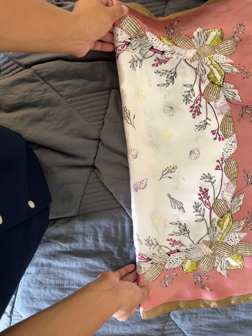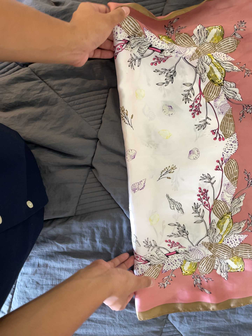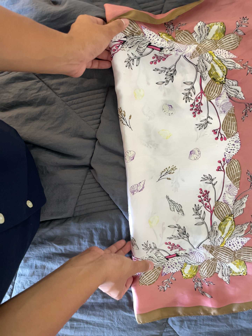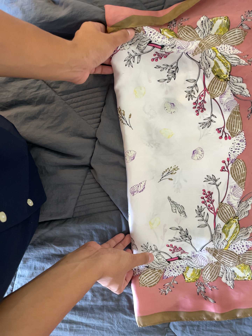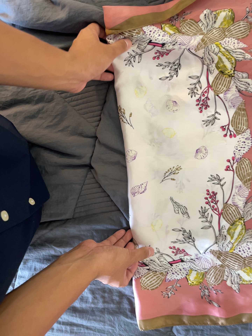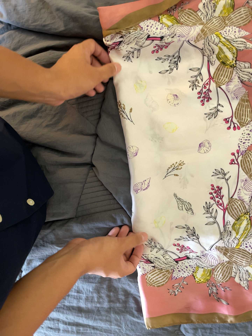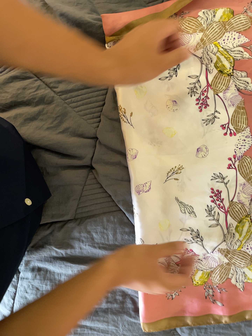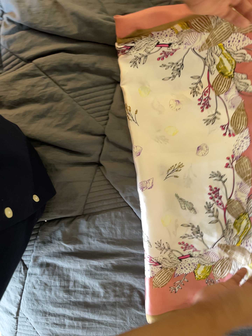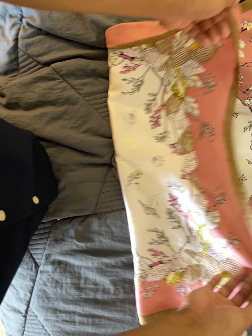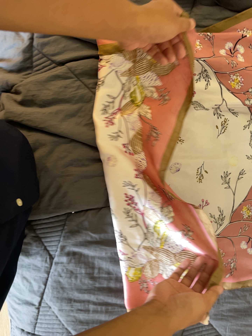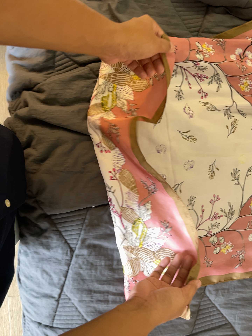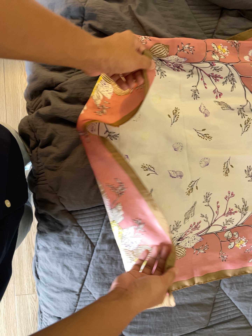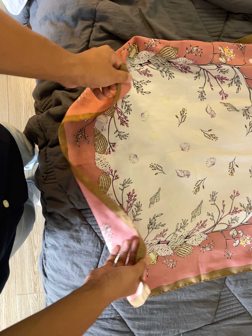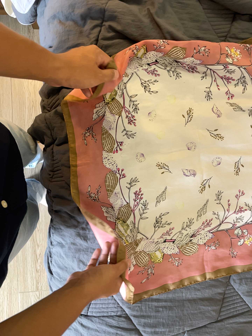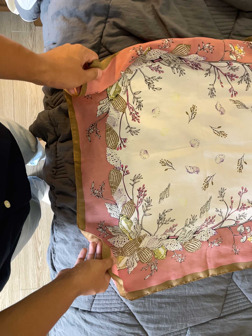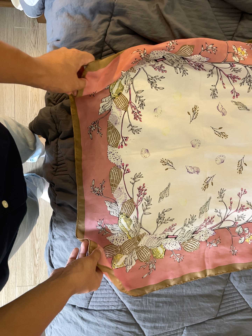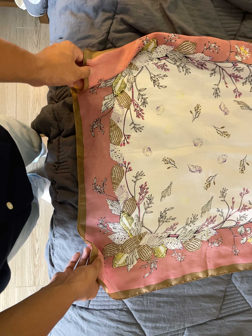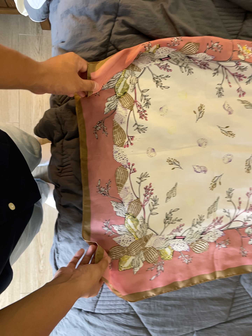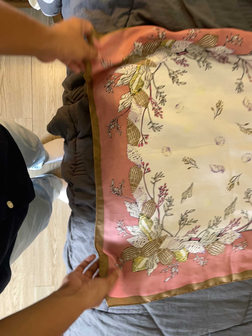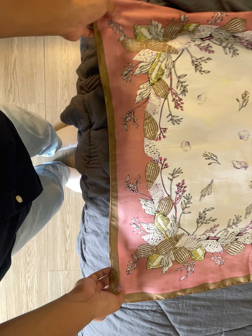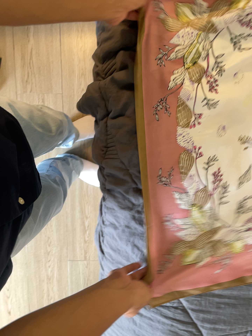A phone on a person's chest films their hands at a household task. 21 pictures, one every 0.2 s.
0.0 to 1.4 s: The camera shifts only a little, or ends up much as it began.
1.4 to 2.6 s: The camera pans to its right by about 10 degrees. It travels to its left and backward, about 32 cm.
2.6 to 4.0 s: The camera travels forward, about 9 cm, so what stands in front looms larger.
The film runs backward here.
